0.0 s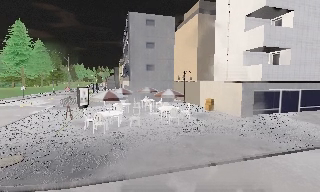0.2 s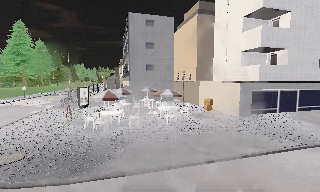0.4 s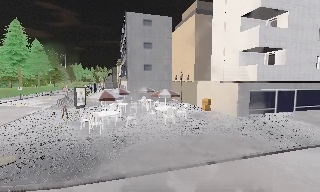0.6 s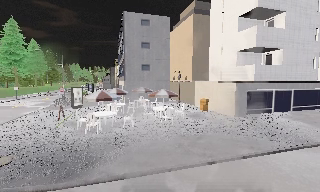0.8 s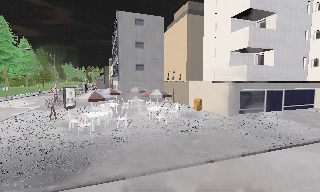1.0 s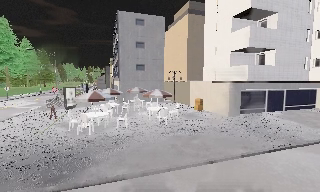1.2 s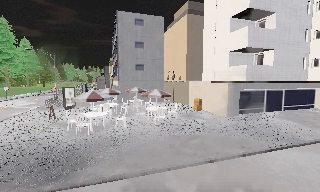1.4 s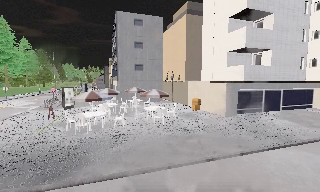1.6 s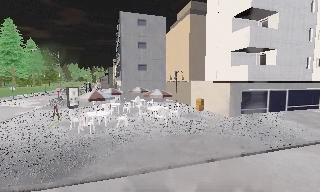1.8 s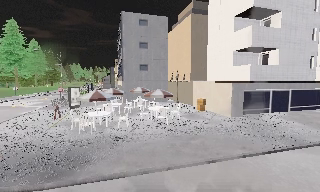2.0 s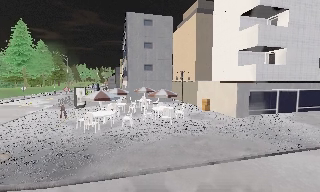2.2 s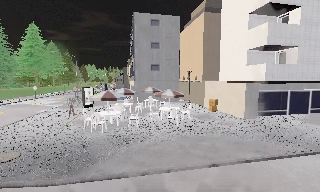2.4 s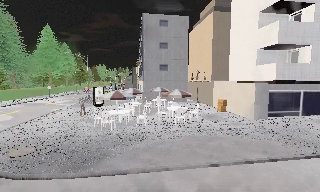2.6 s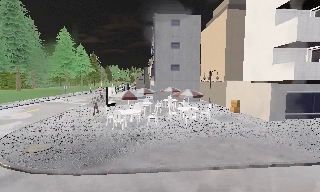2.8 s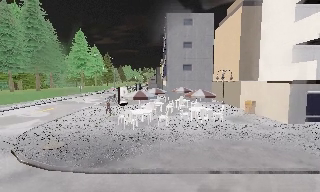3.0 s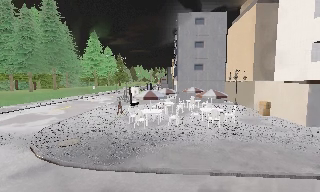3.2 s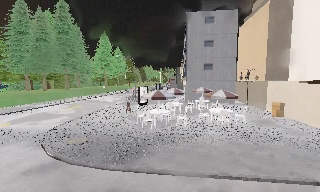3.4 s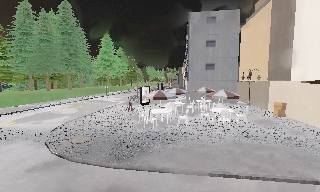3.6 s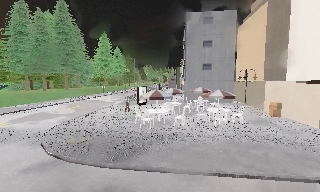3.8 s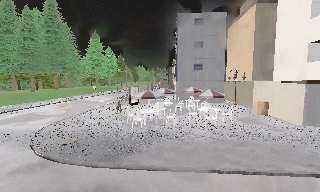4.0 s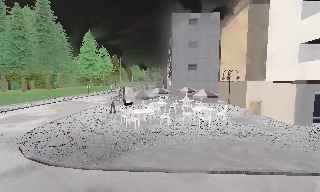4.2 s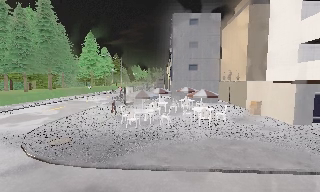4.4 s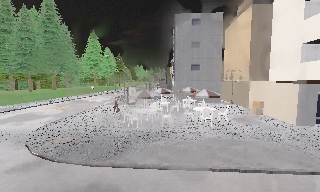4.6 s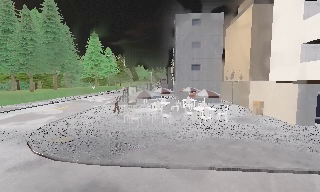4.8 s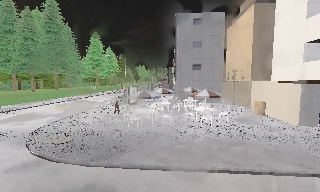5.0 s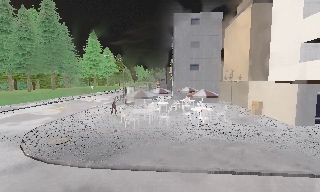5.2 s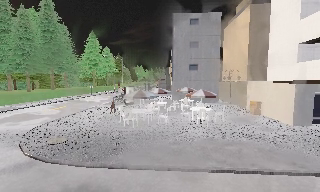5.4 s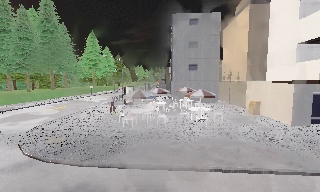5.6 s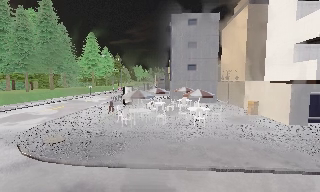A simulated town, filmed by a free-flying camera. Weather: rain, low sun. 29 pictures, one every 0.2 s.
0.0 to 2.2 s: The camera travels to its right, about 1 m.
2.2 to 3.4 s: The scene slides to the right, as the camera pans about 20 degrees to its left.
3.4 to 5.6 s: The camera travels to its right, about 1 m, so close, fixed things drift to the left.
The film runs forward here.
